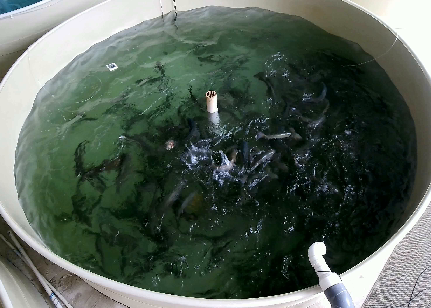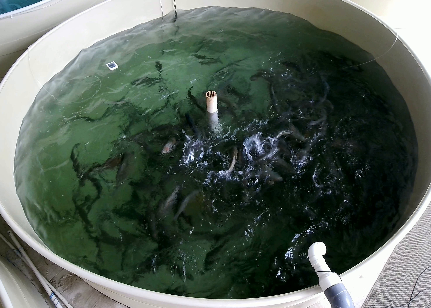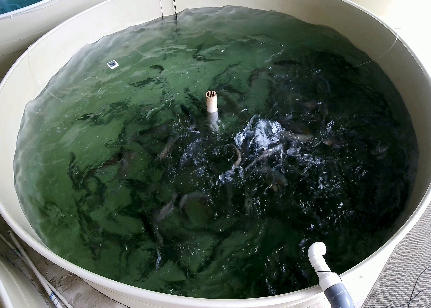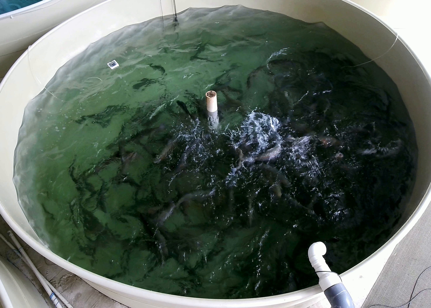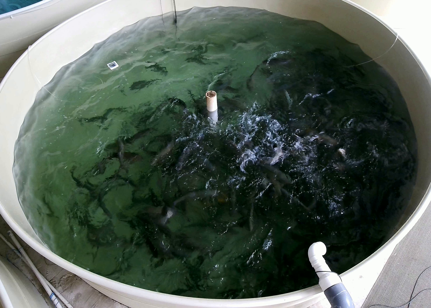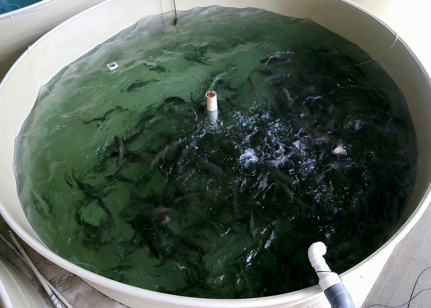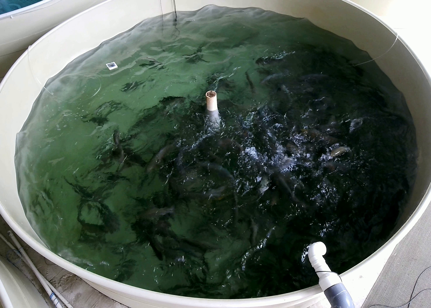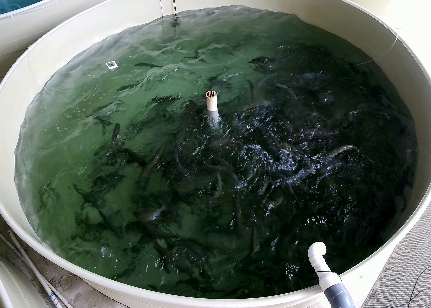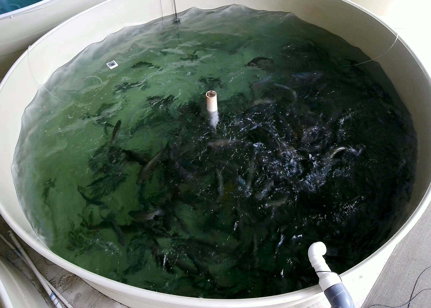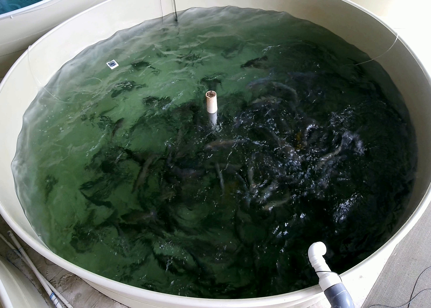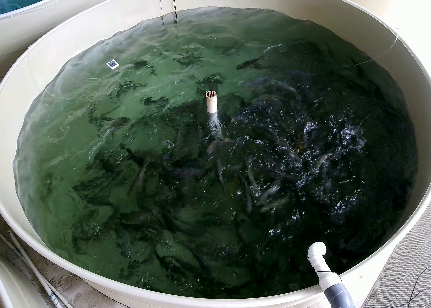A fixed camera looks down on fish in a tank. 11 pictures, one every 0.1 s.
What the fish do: Strong feeding.
